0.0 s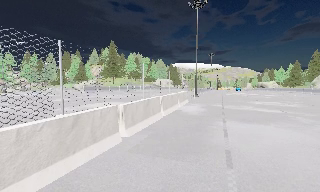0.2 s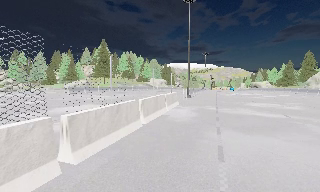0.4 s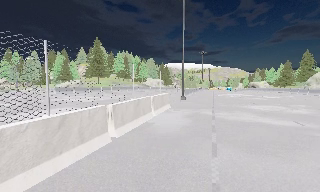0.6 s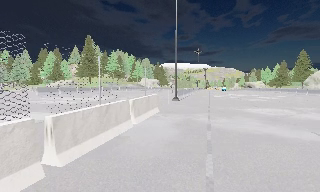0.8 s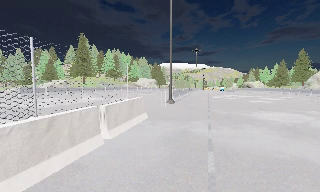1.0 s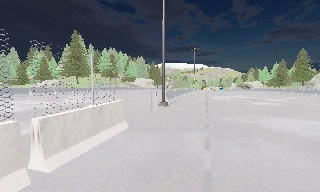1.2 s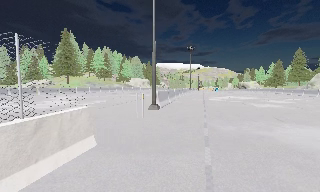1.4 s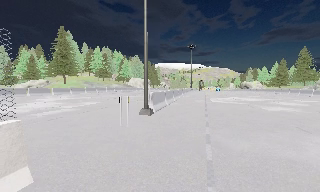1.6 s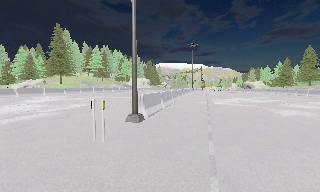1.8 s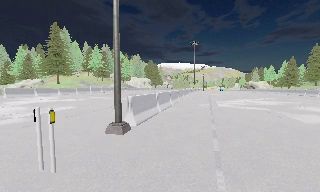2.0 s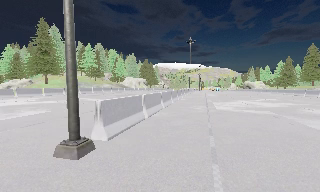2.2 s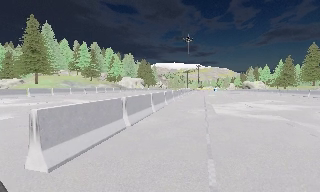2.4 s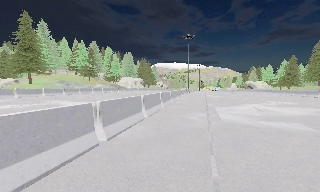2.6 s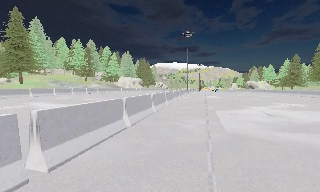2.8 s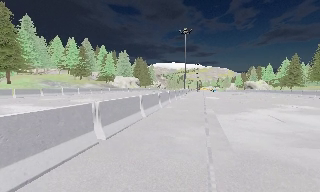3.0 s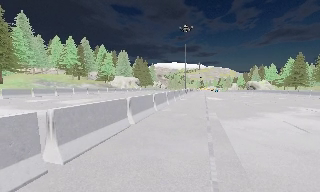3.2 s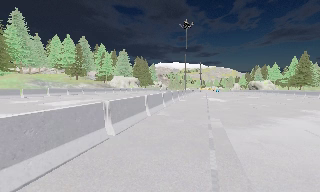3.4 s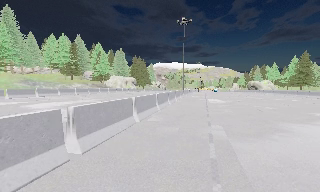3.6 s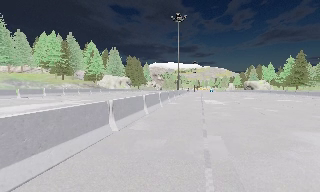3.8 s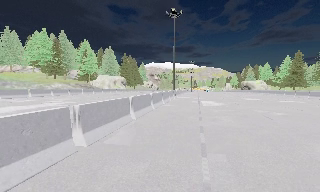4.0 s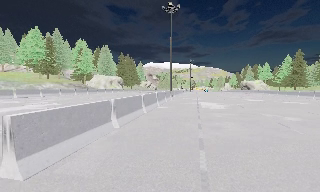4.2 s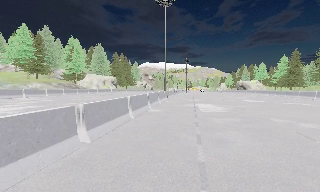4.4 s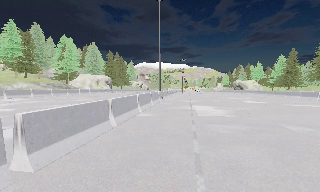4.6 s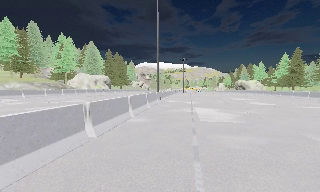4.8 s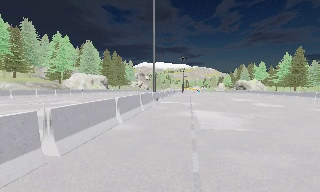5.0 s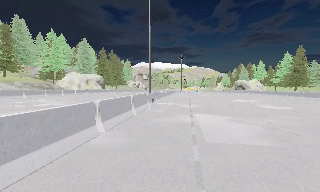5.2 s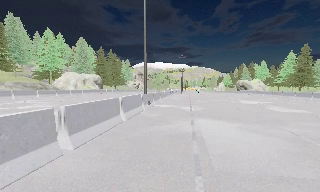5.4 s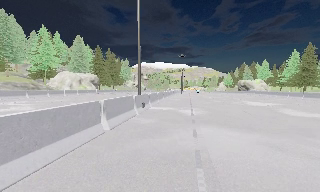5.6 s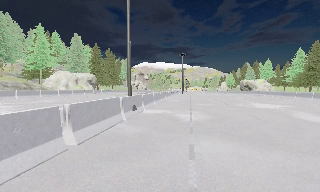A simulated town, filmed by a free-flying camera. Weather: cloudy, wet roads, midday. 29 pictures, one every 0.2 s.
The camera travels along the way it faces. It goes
forward.
0.0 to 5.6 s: The camera pans to its right, which is clockwise from overhead, by about 10 degrees. It travels forward, about 45 m, so what stands in front looms larger.
The film runs forward here.
